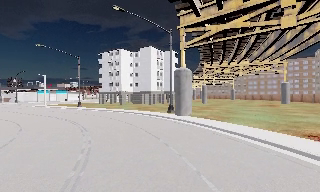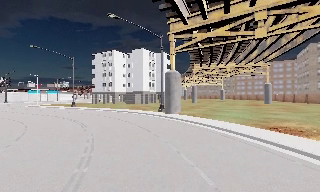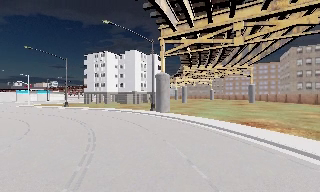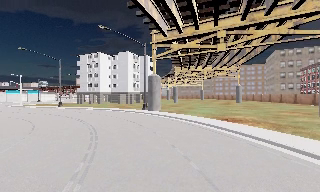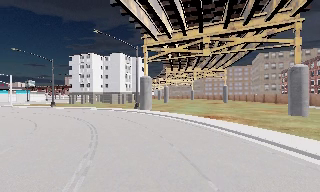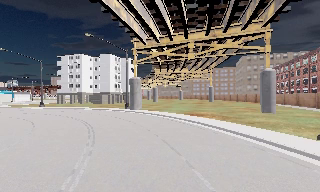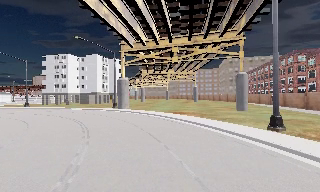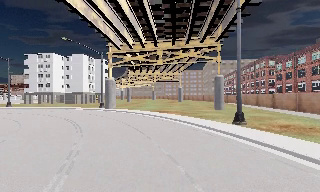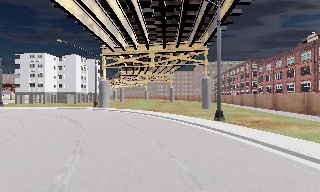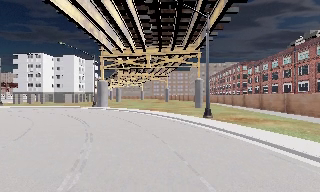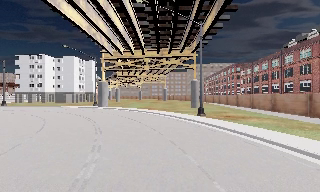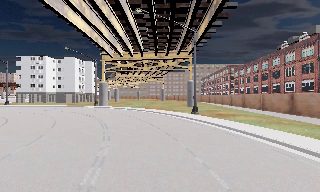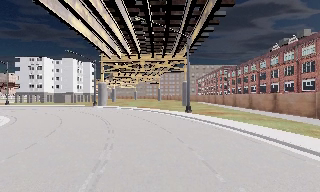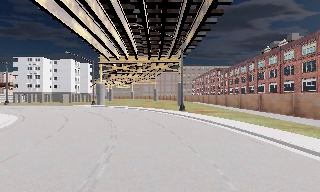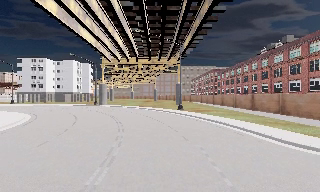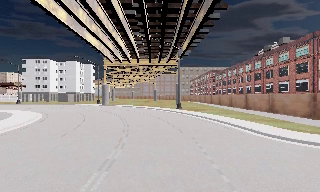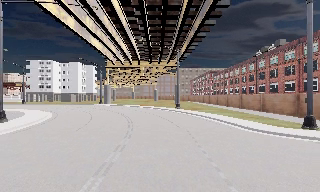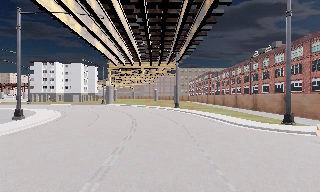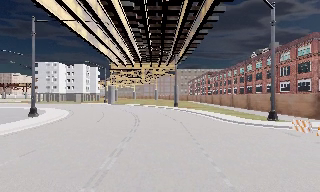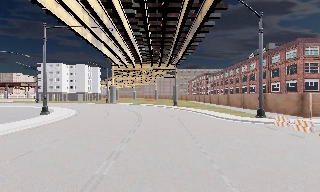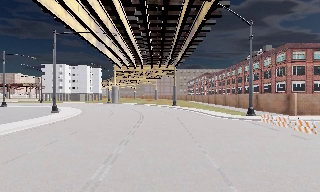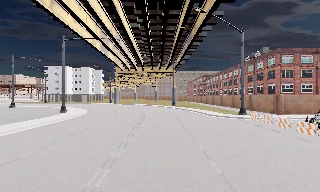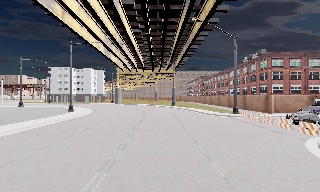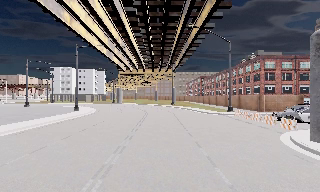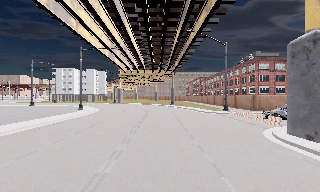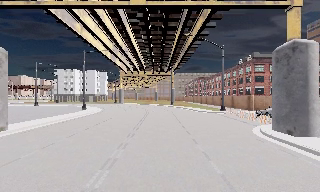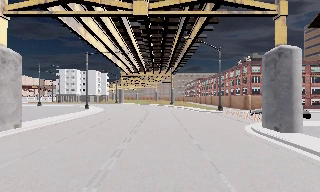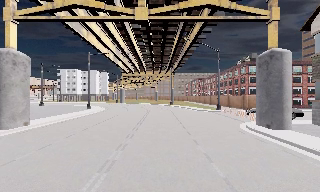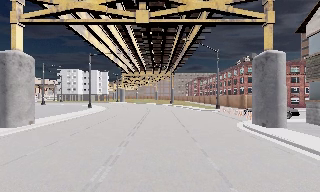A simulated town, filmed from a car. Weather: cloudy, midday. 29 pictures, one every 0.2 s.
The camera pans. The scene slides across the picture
to the left.
The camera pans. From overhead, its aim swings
clockwise.
0.0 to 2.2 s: The camera pans to its right, which is clockwise from overhead, by about 30 degrees. It travels backward, about 19 m, so what stands in front gets smaller.
2.2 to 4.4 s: The camera travels backward, about 19 m, so what stands in front gets smaller.
4.4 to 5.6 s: The camera travels backward, about 6 m, so what stands in front gets smaller. It loses speed.
The film runs backward here.
